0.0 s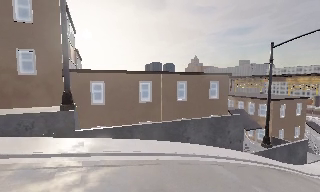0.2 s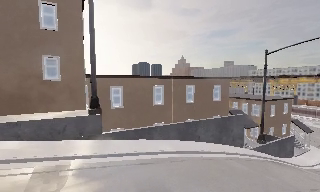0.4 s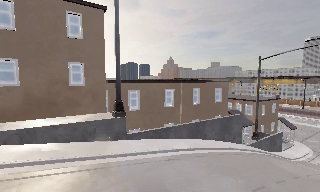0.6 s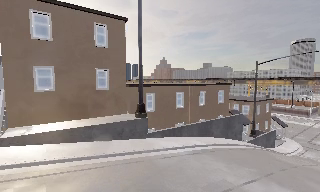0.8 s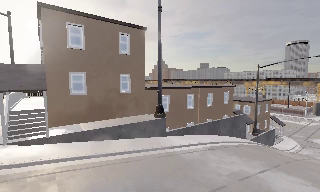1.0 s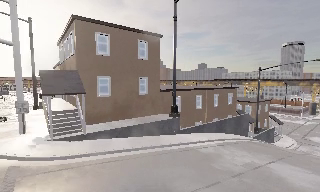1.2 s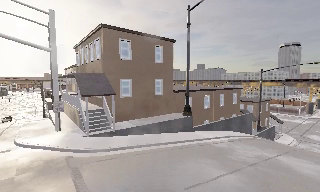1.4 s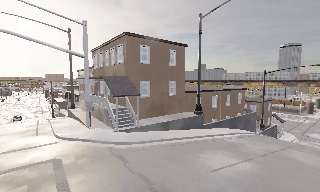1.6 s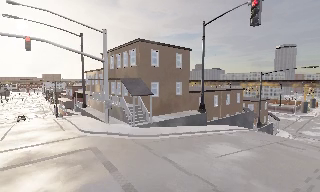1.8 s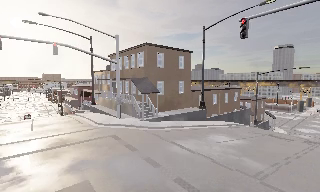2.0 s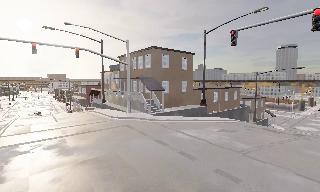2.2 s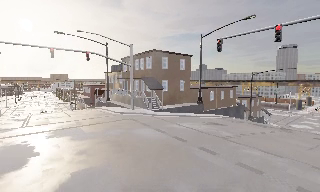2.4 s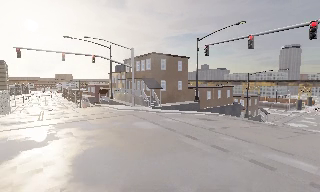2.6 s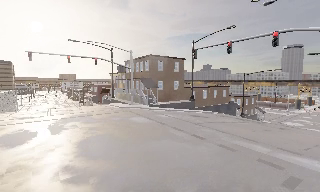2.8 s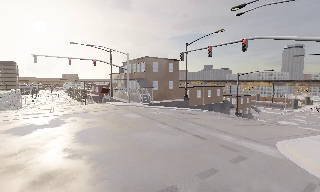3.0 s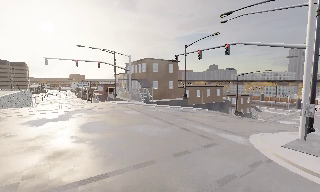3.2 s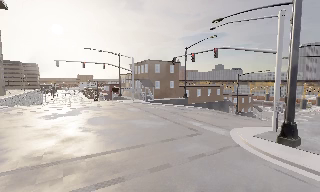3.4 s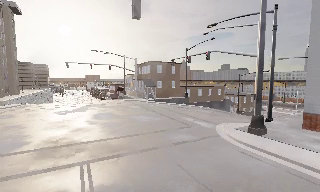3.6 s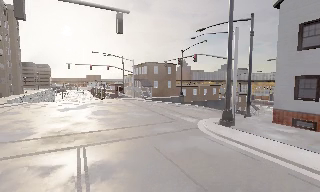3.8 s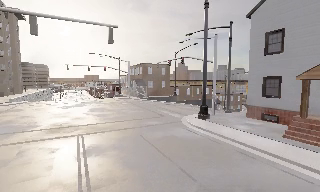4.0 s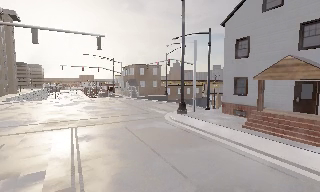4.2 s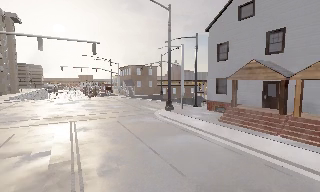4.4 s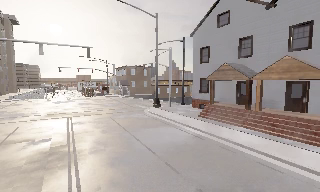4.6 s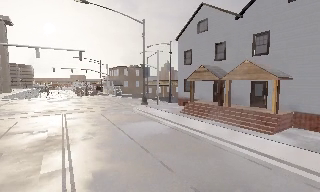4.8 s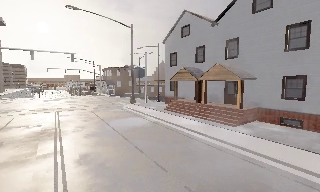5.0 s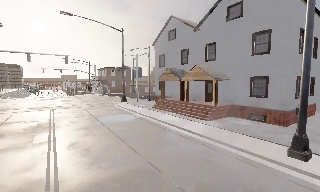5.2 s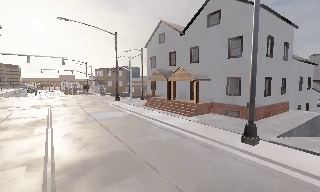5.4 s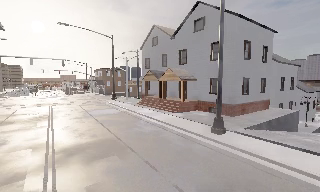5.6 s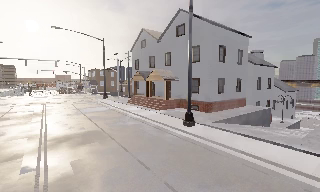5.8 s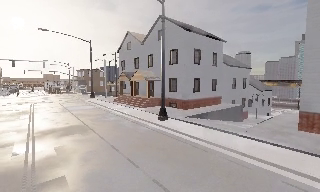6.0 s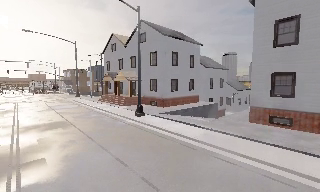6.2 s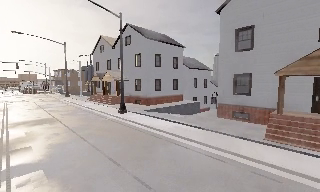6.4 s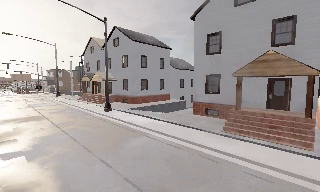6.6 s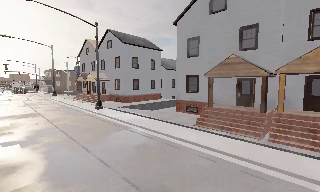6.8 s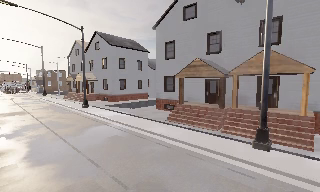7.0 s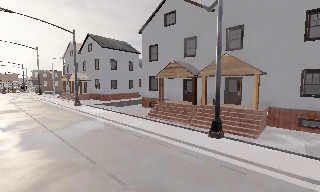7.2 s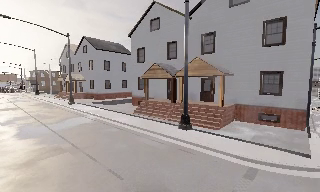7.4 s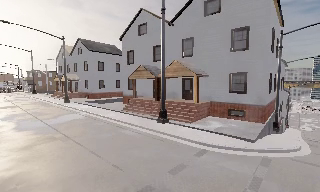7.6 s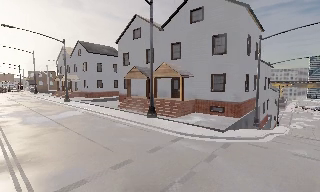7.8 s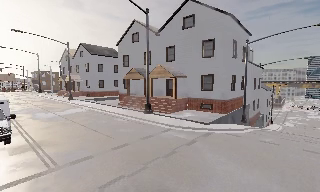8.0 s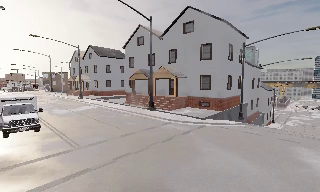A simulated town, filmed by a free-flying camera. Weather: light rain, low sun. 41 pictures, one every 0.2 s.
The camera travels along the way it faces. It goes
backward.
0.0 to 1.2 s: The camera pans to its right, which is clockwise from overhead, by about 15 degrees. It travels to its left and backward, about 13 m, so close, fixed things drift to the right.
1.2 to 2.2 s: The camera travels backward, about 10 m, so what stands in front gets smaller.
2.2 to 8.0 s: The camera travels backward and to its right, about 60 m, so what stands in front gets smaller.
The film runs backward here.
